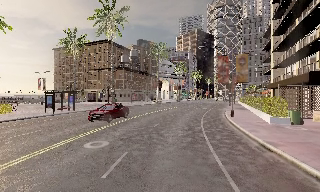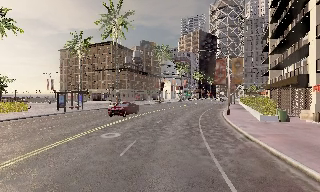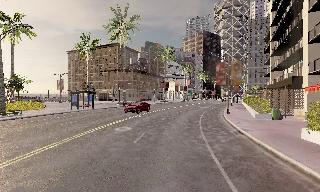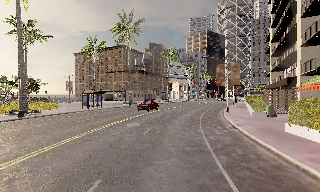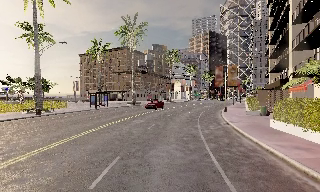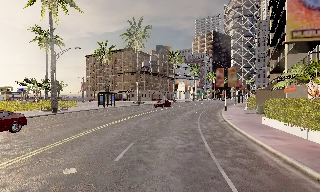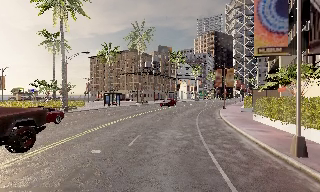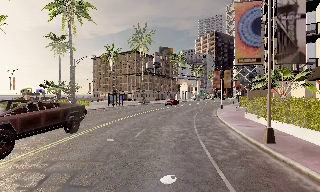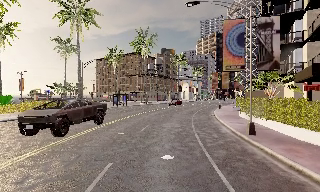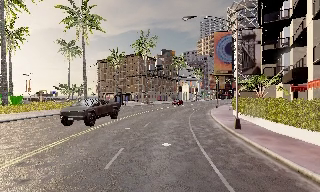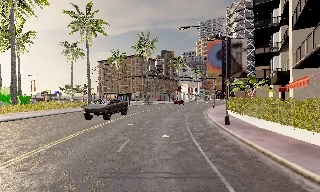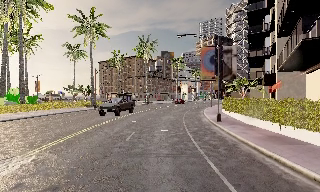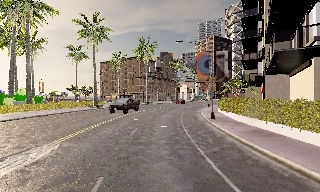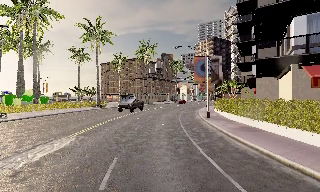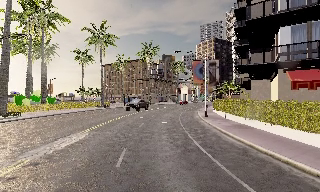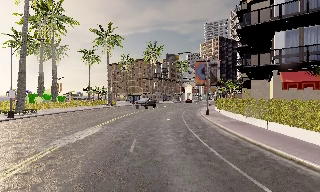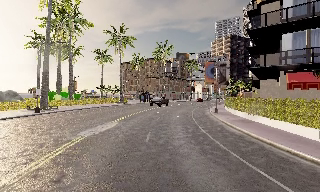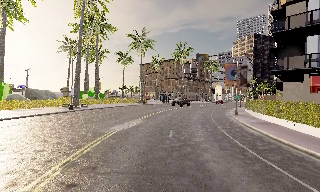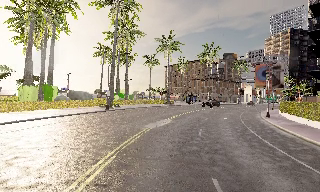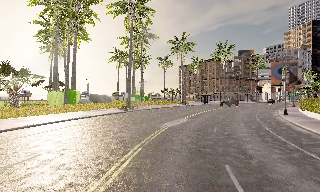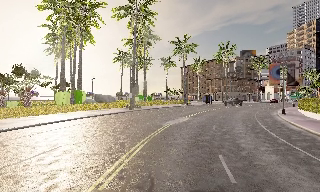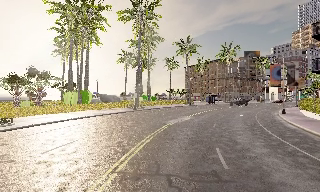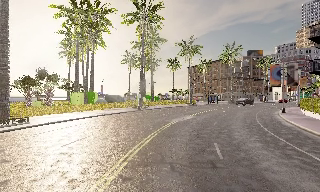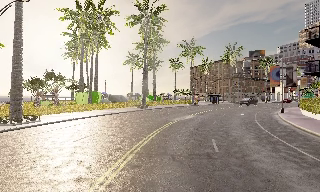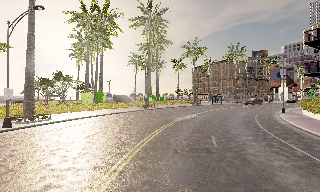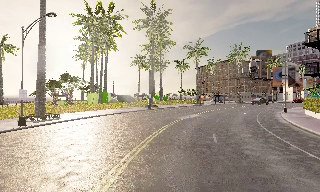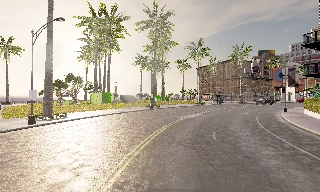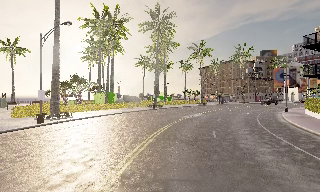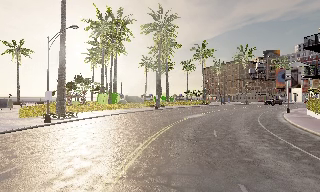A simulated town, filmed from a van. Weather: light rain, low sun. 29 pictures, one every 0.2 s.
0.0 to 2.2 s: The camera travels backward, about 18 m, so what stands in front gets smaller.
2.2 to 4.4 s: The camera pans to its left, which is counterclockwise from overhead, by about 30 degrees. It travels backward, about 13 m, so what stands in front gets smaller.
4.4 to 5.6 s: The camera travels backward, about 3.5 m, so what stands in front gets smaller. It loses speed.
The film runs backward here.
